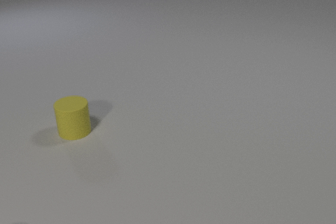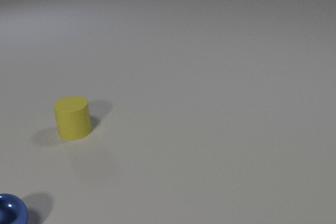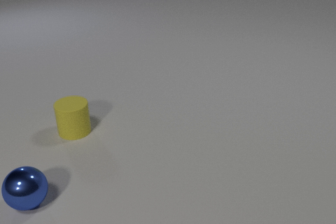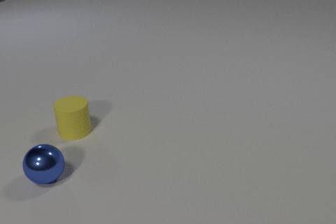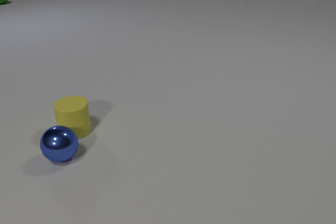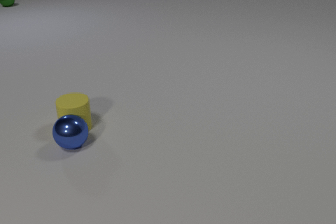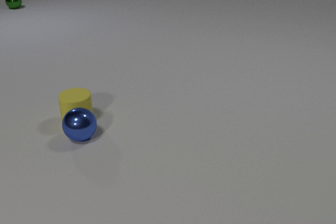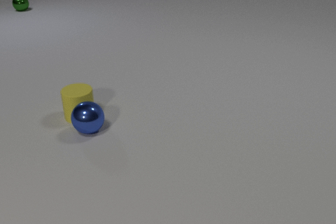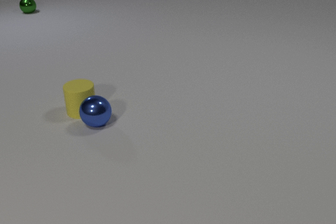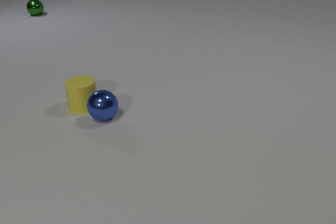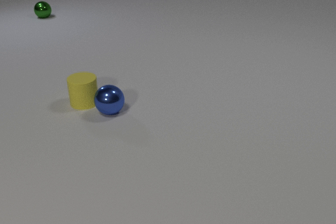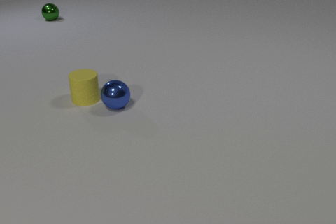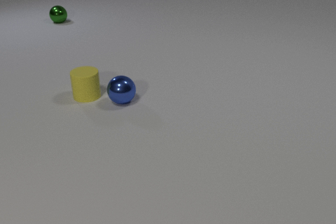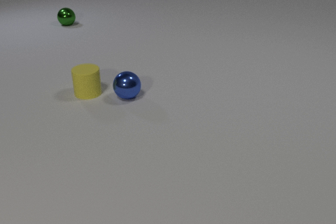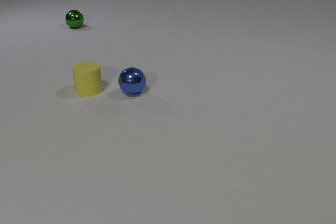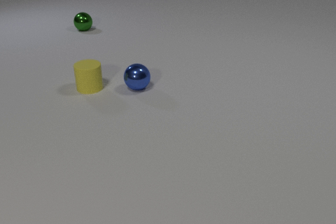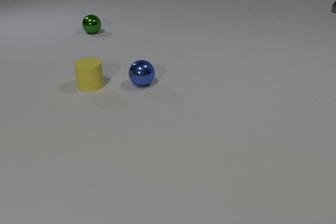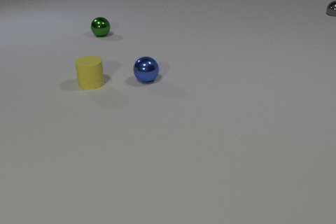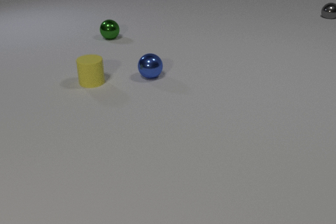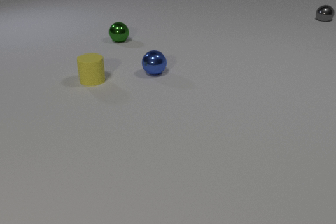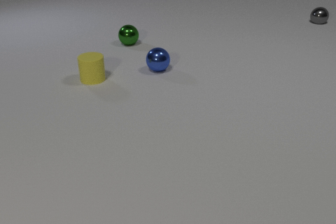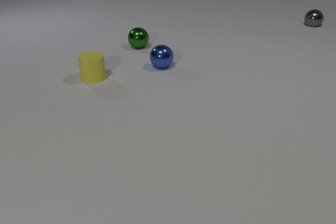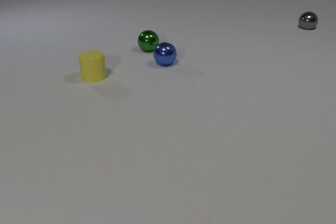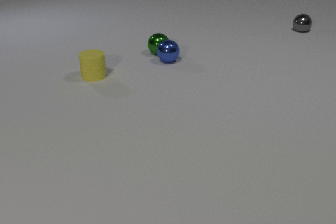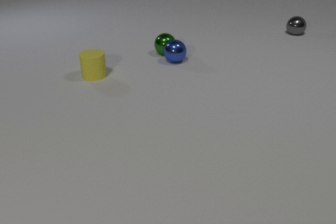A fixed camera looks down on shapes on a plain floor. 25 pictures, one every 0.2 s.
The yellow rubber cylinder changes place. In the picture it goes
away from the camera.
The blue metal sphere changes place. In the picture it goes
away from the camera.
0.0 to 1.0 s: The blue metal sphere comes in at the bottom edge, rolls away from the camera and to the right. The yellow rubber cylinder slides away from the camera. The green metal sphere comes in at the top edge, rolls toward the camera and to the right. The blue metal sphere and the yellow rubber cylinder collide.
1.0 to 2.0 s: The blue metal sphere rolls away from the camera and to the right. The yellow rubber cylinder slides away from the camera. The green metal sphere rolls toward the camera and to the right.
2.0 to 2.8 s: The blue metal sphere rolls away from the camera and to the right. The yellow rubber cylinder slides away from the camera. The green metal sphere rolls toward the camera and to the right.
2.8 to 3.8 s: The blue metal sphere rolls away from the camera and to the right. The yellow rubber cylinder slides away from the camera. The green metal sphere rolls toward the camera and to the right. The gray metal sphere comes in at the right edge, rolls toward the camera and to the left.
3.8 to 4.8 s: The blue metal sphere rolls away from the camera and to the right. The yellow rubber cylinder slides away from the camera. The green metal sphere rolls to the right and toward the camera. The gray metal sphere rolls toward the camera and to the left. The blue metal sphere and the green metal sphere collide.
Are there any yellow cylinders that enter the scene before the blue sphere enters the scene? no.
What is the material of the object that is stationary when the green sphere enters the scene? rubber.
How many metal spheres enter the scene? 3.
